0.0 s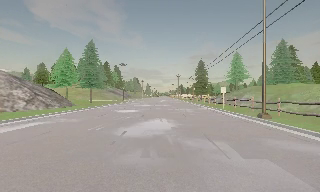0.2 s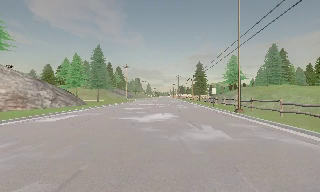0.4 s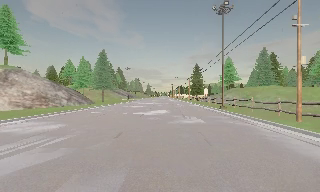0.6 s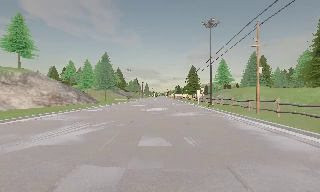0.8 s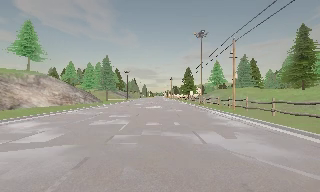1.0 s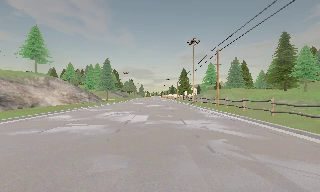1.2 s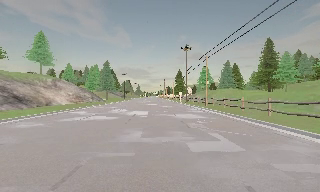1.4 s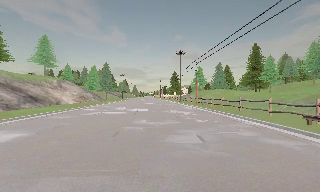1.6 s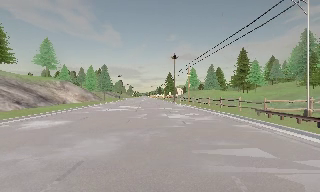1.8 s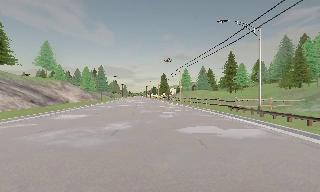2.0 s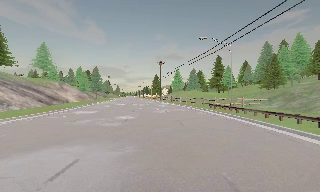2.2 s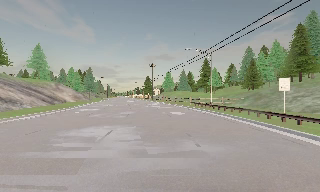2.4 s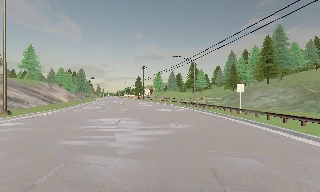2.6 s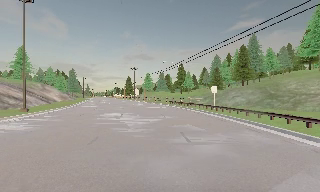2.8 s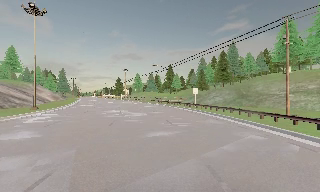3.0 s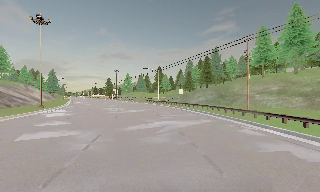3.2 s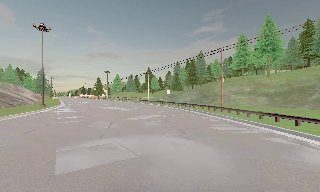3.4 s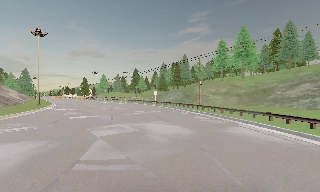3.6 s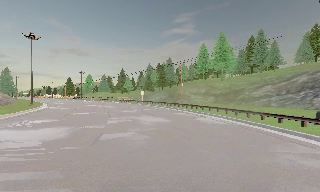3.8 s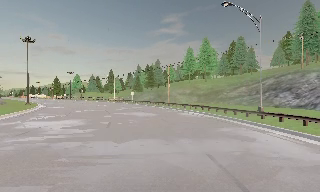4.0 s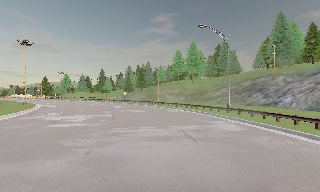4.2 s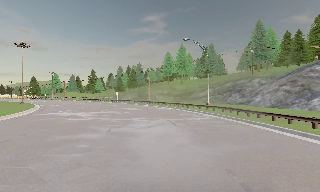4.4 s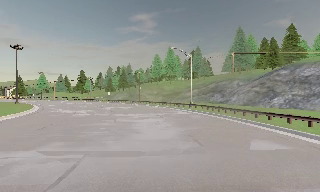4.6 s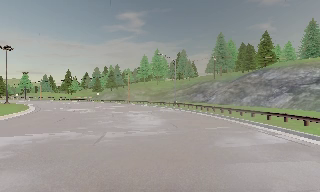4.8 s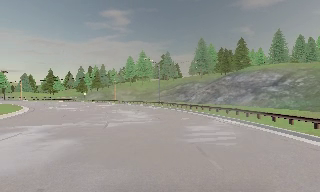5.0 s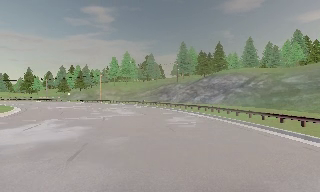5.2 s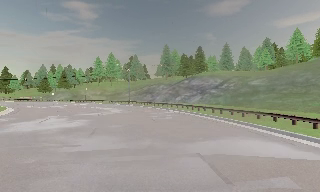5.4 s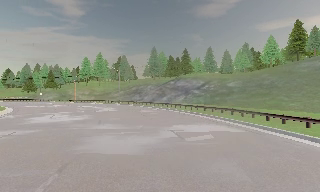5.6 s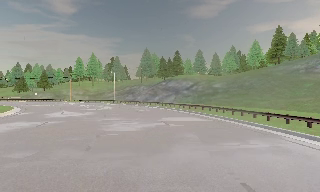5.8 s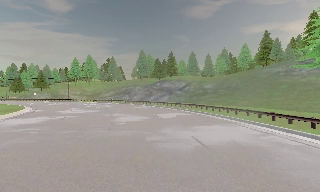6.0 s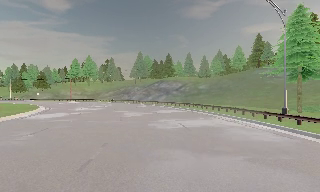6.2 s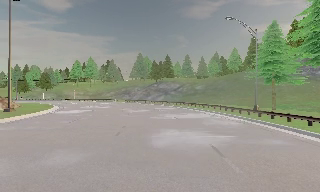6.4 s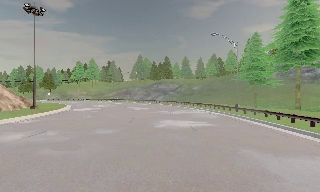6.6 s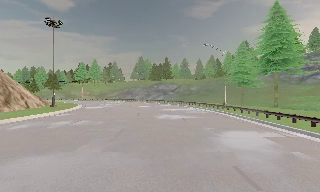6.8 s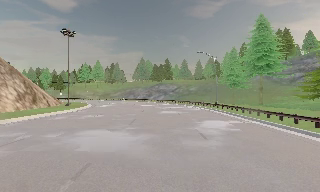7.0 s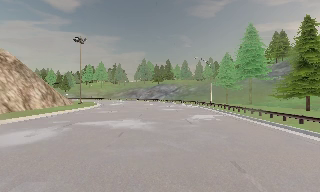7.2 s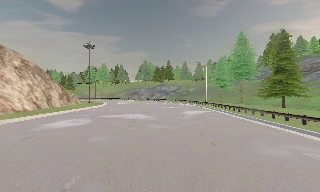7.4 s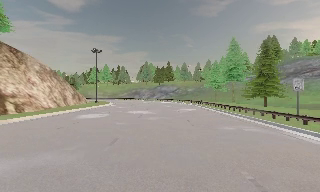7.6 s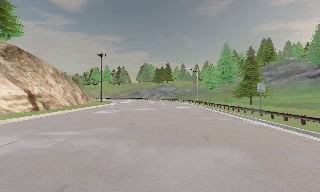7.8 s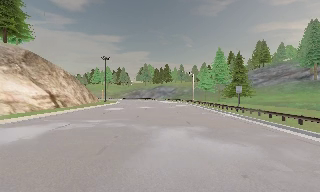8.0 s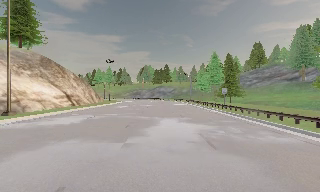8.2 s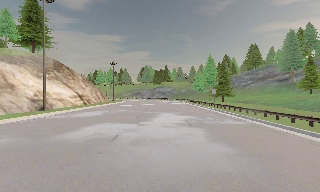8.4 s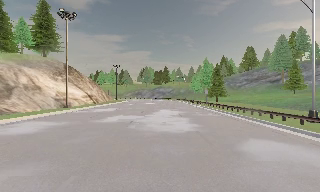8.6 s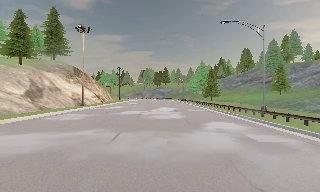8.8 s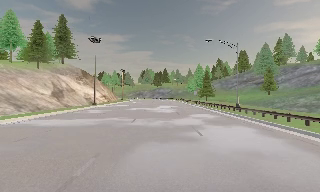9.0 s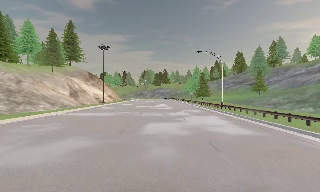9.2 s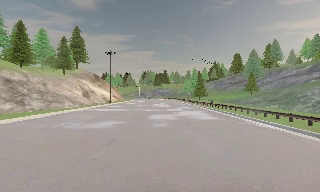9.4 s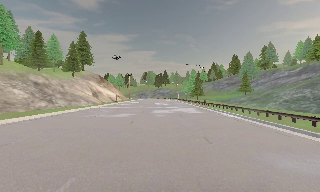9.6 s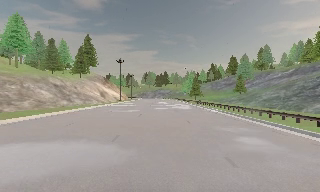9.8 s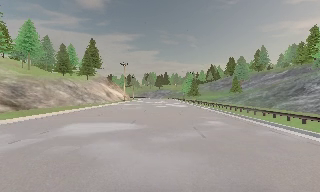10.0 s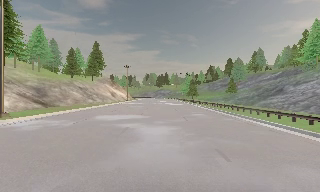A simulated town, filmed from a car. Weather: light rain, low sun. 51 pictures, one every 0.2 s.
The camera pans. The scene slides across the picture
to the left.
The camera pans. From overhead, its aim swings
clockwise.
0.0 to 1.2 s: The camera travels backward, about 20 m, so what stands in front gets smaller.
1.2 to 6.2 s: The camera pans to its right, which is clockwise from overhead, by about 85 degrees. It travels backward, about 80 m.
6.2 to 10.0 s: The camera travels backward, about 75 m, so what stands in front gets smaller.
The film runs backward here.
